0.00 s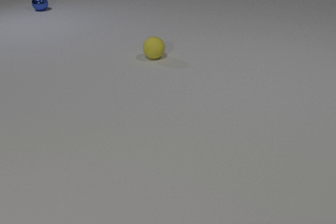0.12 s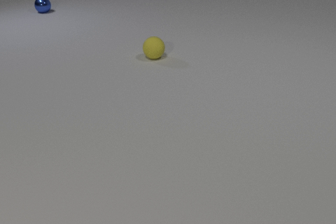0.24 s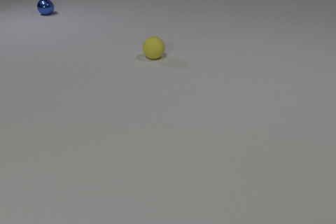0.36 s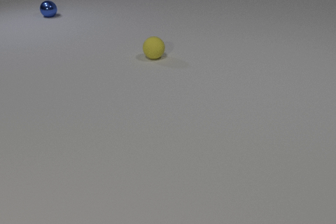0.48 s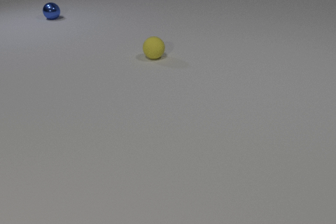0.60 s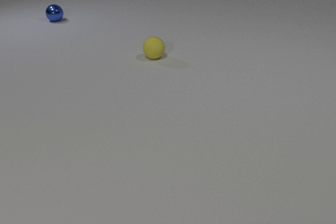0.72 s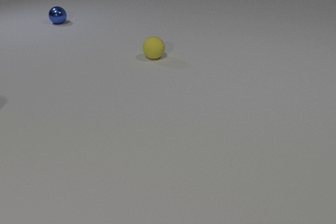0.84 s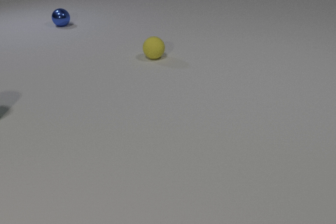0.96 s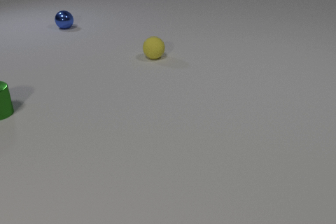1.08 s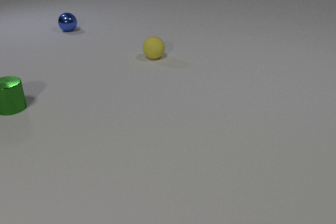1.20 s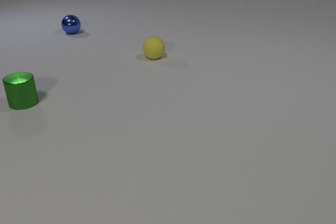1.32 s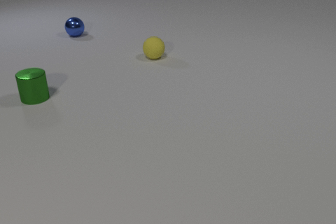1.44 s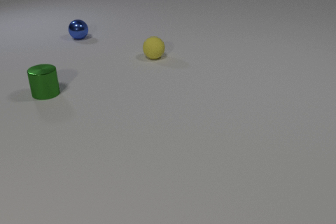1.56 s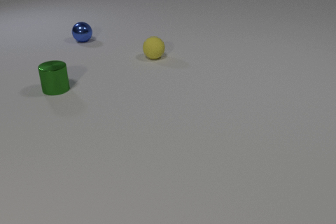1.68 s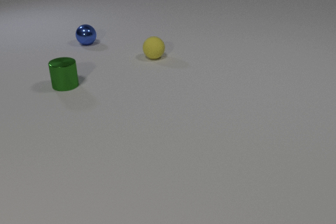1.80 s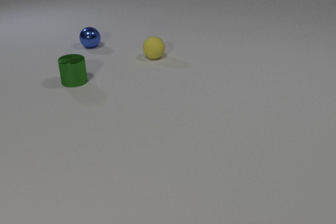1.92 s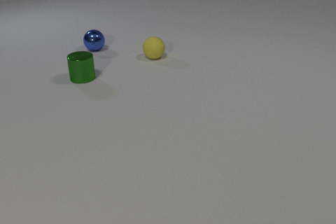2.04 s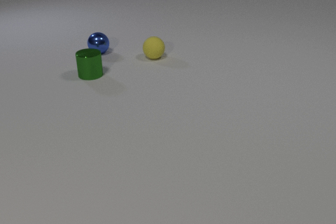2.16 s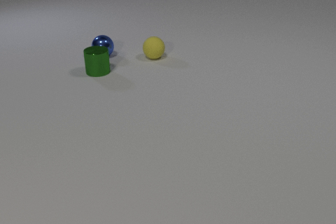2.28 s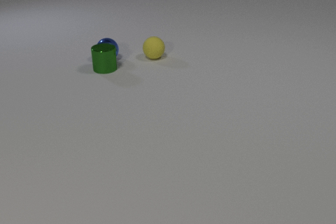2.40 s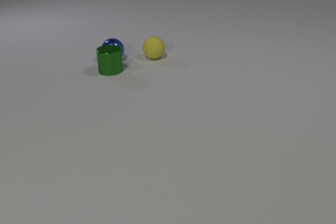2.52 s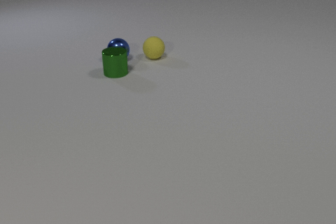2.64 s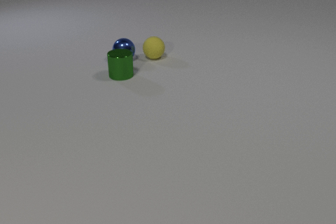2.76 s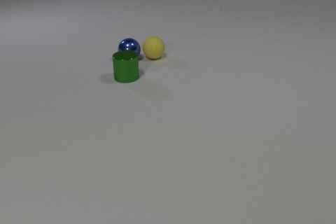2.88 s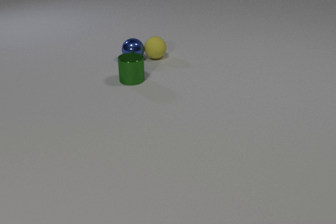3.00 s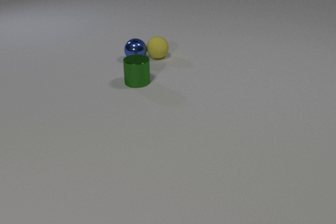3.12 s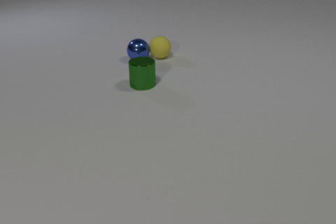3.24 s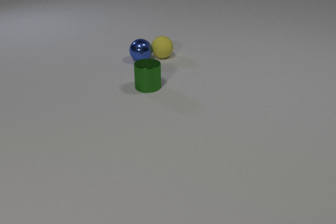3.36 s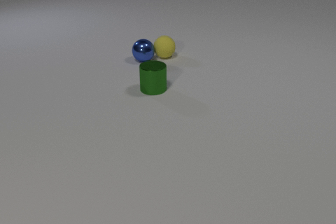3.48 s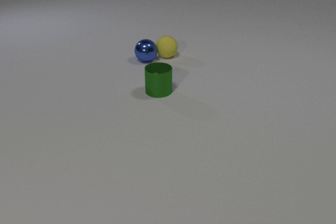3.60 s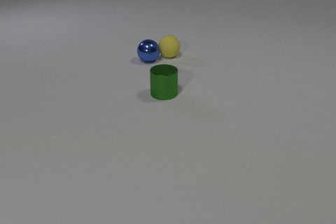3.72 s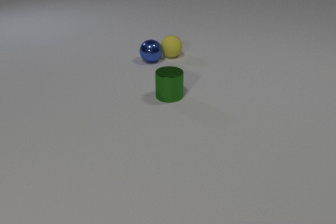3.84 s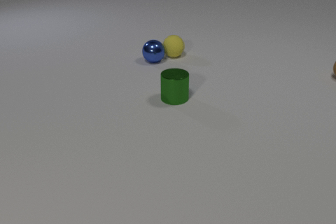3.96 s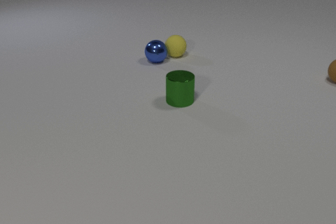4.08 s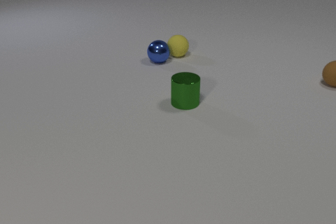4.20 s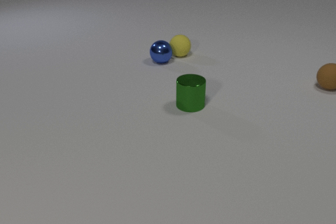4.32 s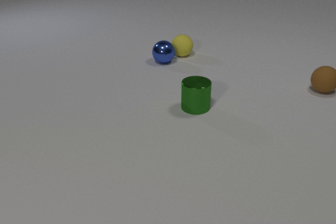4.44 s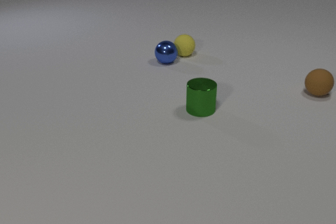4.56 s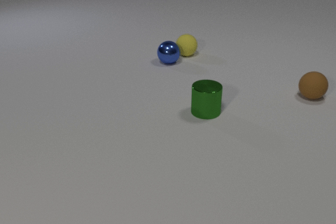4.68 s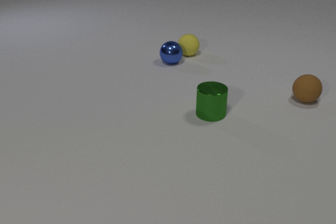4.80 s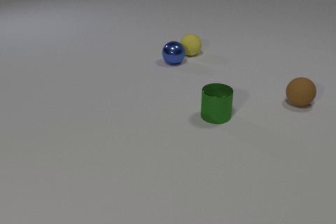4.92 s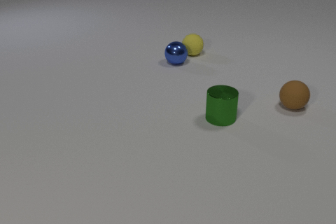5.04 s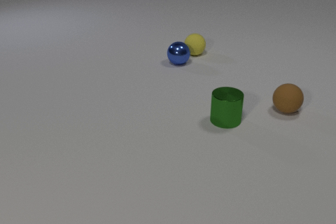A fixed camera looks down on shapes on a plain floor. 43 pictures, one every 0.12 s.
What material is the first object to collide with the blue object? metal.
What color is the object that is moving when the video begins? blue.
How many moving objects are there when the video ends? 4.
0.00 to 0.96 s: The green metal cylinder comes in at the left edge, slides to the right and away from the camera. The blue metal sphere rolls toward the camera.
0.96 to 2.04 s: The green metal cylinder slides to the right and away from the camera. The blue metal sphere rolls toward the camera.
2.04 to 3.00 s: The green metal cylinder slides to the right and toward the camera. The blue metal sphere rolls to the right and toward the camera. The green metal cylinder and the blue metal sphere collide. The blue metal sphere and the yellow rubber sphere collide.
3.00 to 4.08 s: The green metal cylinder slides to the right and toward the camera. The blue metal sphere rolls to the right. The yellow rubber sphere rolls to the right. The brown rubber sphere comes in at the right edge, rolls toward the camera and to the left.
4.08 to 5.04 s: The green metal cylinder slides to the right and toward the camera. The blue metal sphere rolls to the right. The yellow rubber sphere rolls to the right. The brown rubber sphere rolls toward the camera and to the left.
